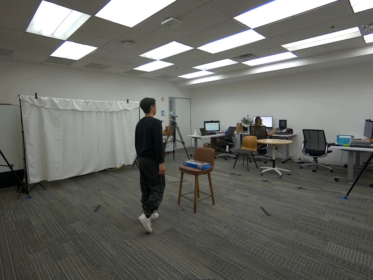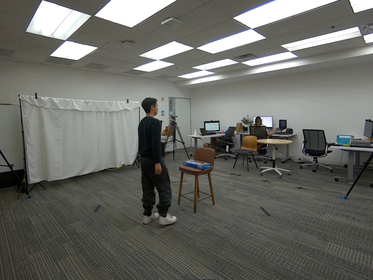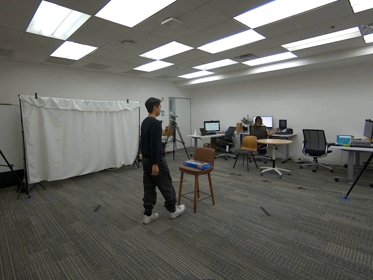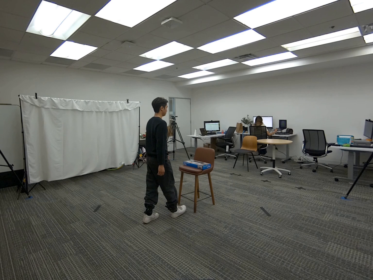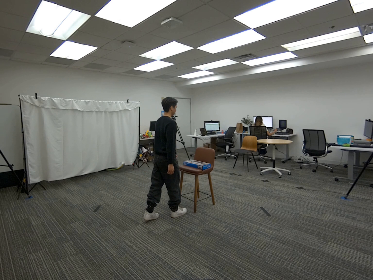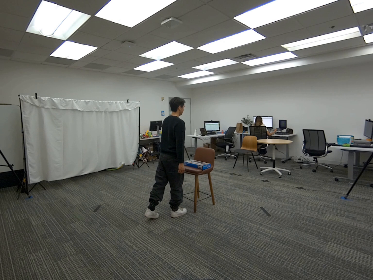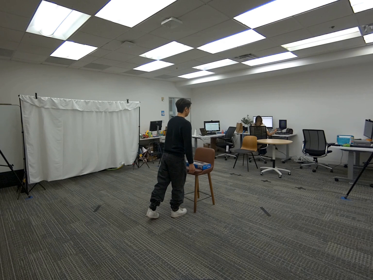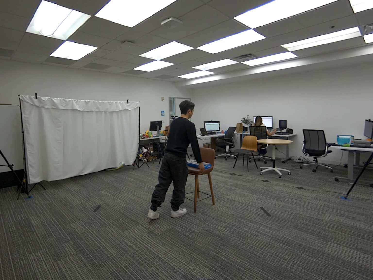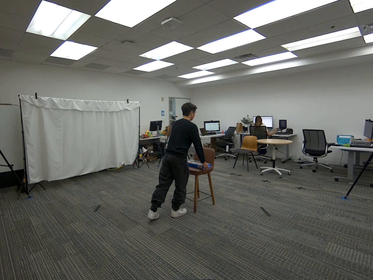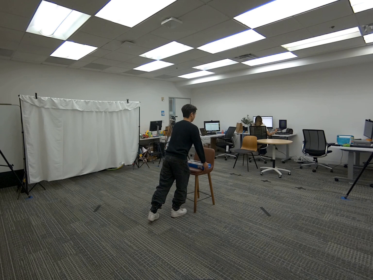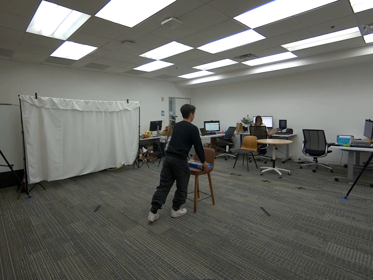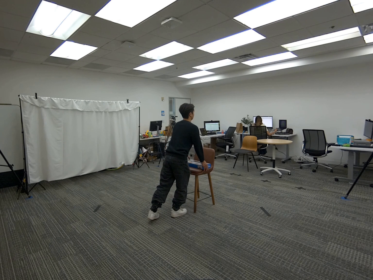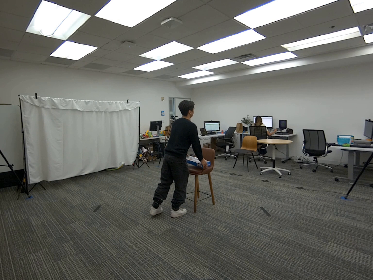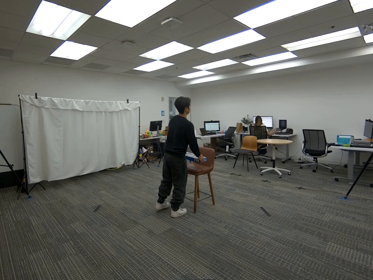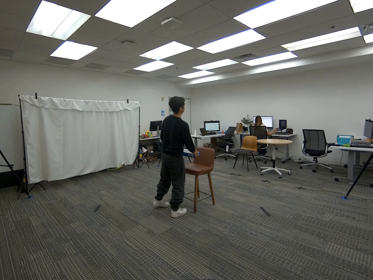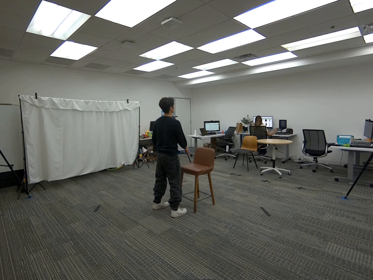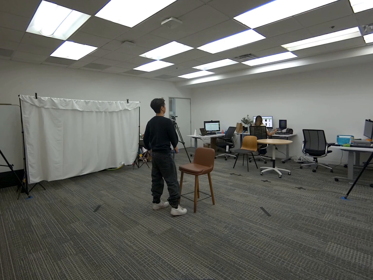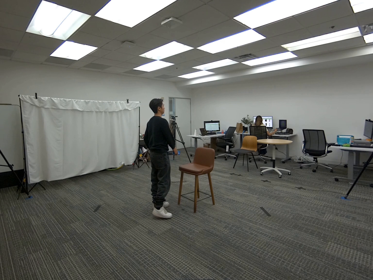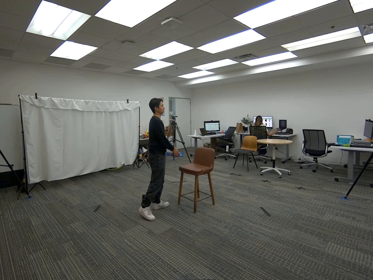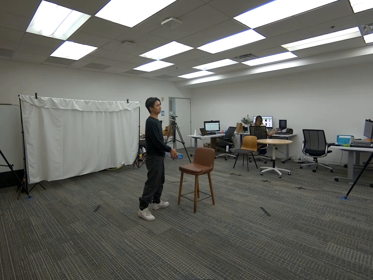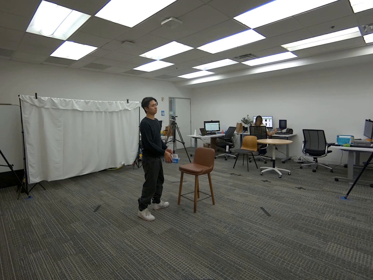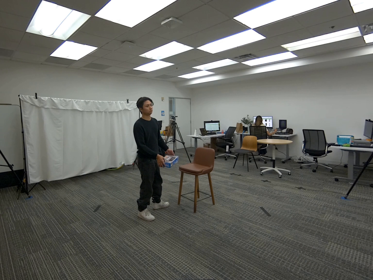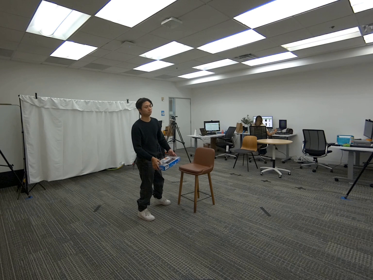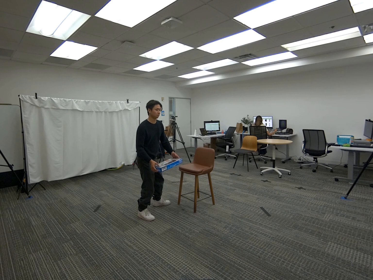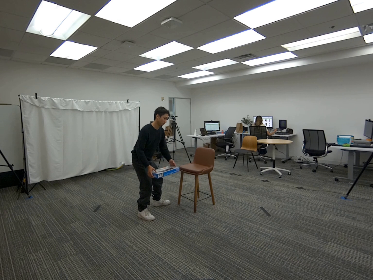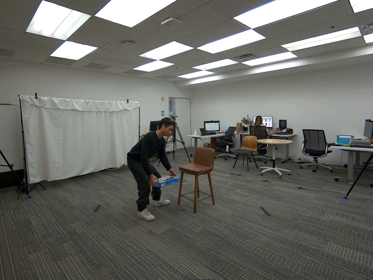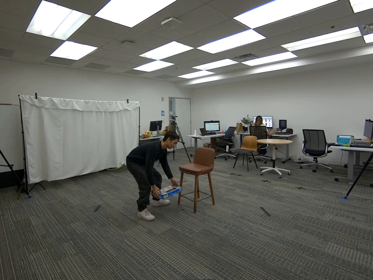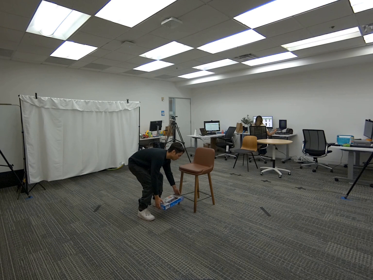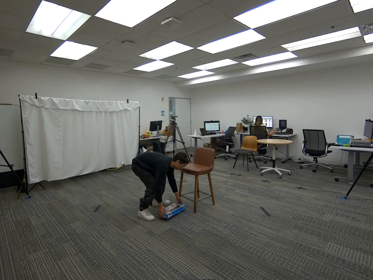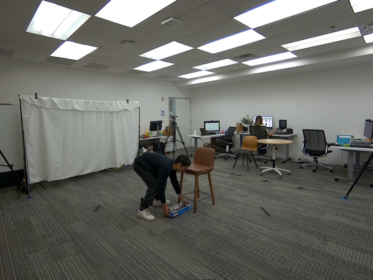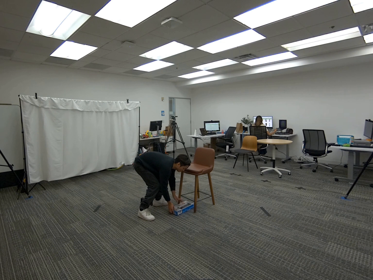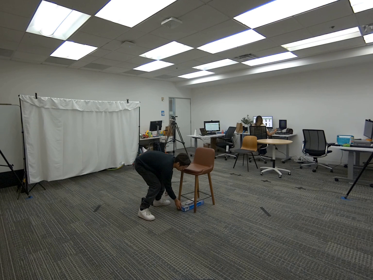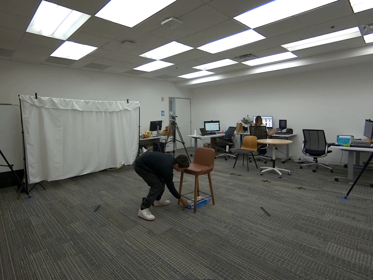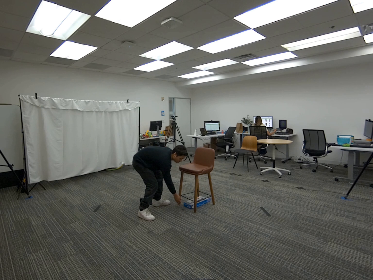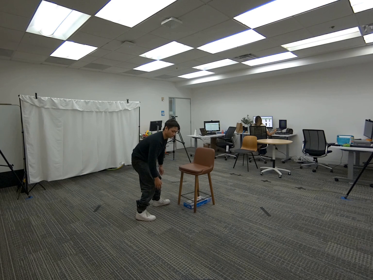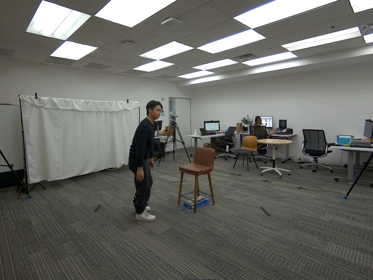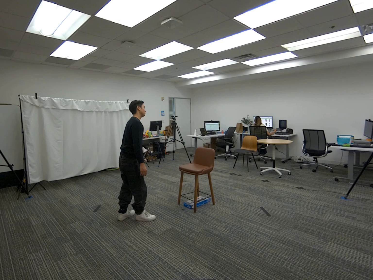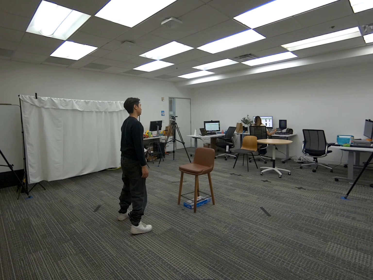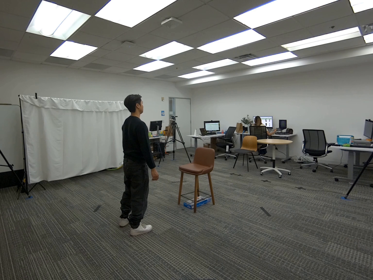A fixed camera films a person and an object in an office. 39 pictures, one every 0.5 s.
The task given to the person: Walk to the keyboard box on the stool, pick the keyboard box with both hands, and slide it underneath the tall bar stool.
